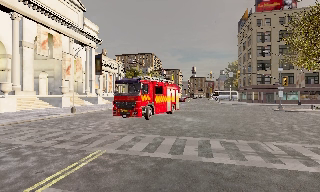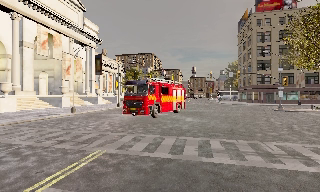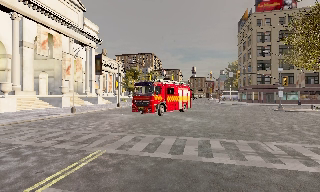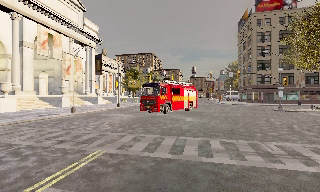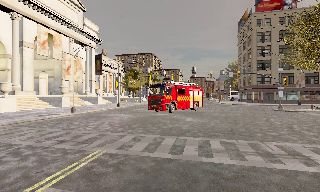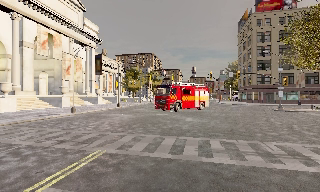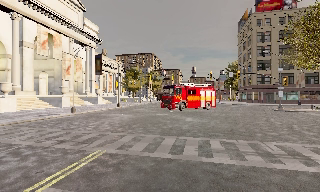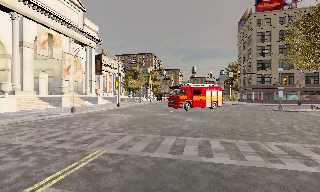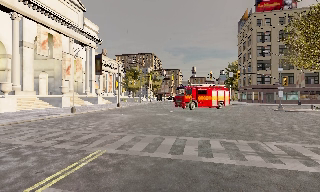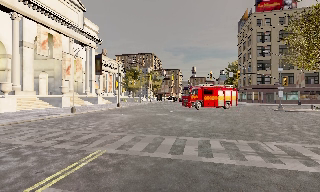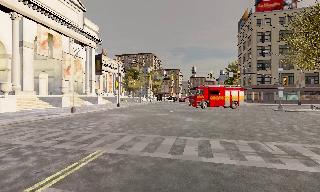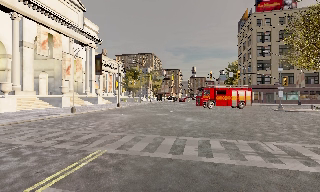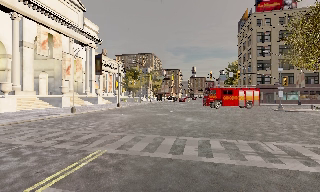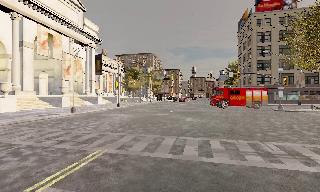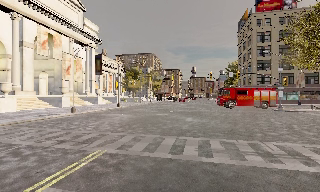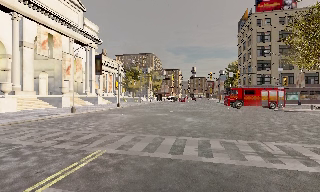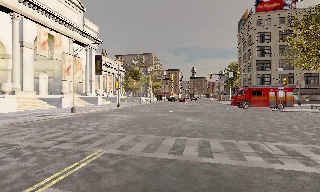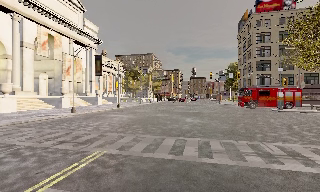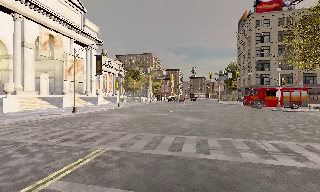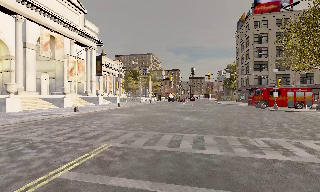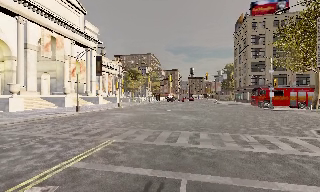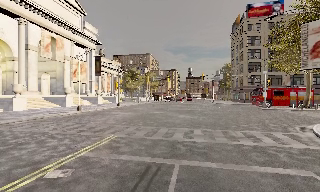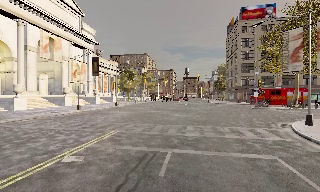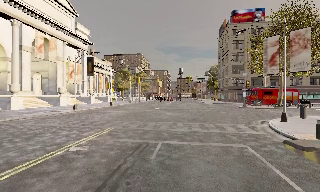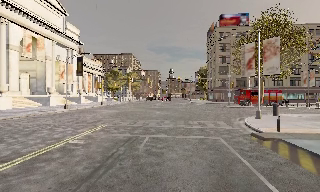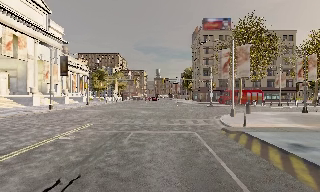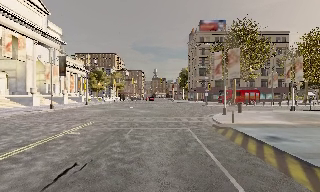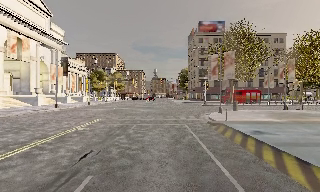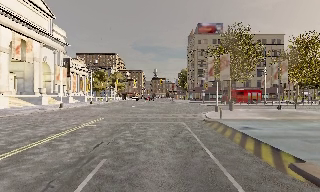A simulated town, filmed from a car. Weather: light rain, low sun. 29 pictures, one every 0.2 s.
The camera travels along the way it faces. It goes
backward.
0.0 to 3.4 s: The camera keeps its place and its aim.
3.4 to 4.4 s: The camera travels backward, about 3.5 m, so what stands in front gets smaller. It gains speed.
4.4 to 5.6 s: The scene slides to the left, as the camera pans about 10 degrees to its right. It travels backward, about 6 m, so what stands in front gets smaller.
The film runs backward here.
